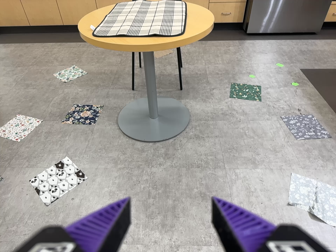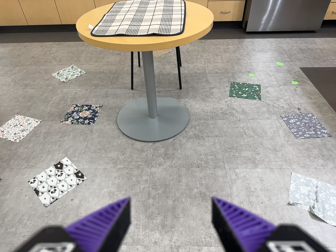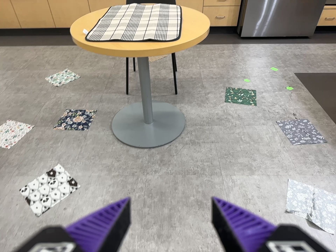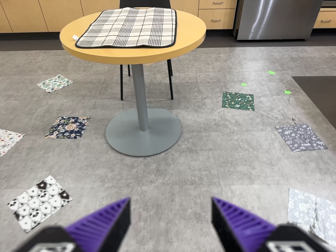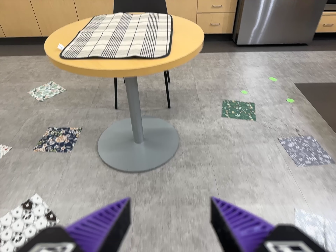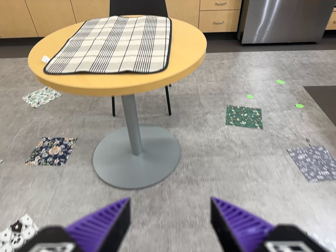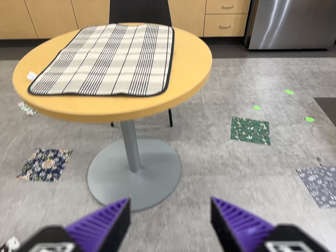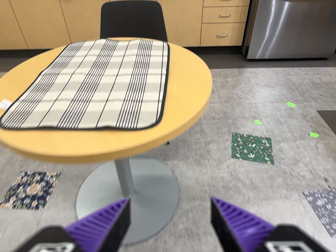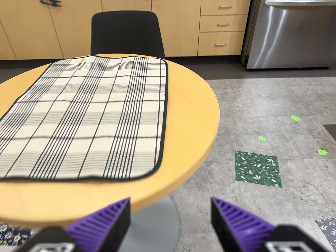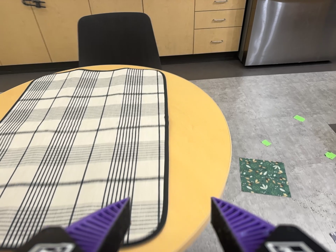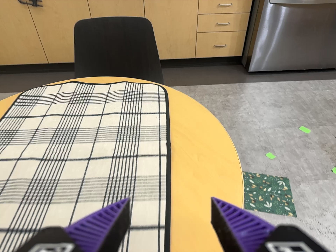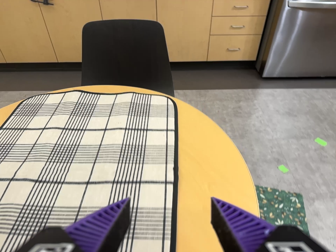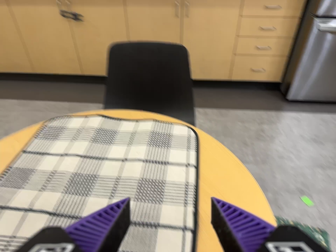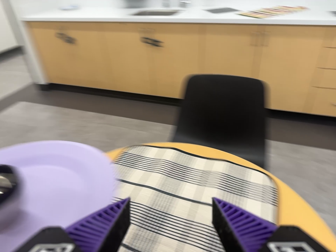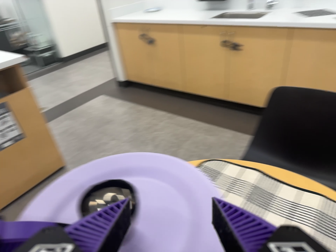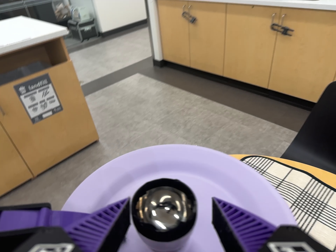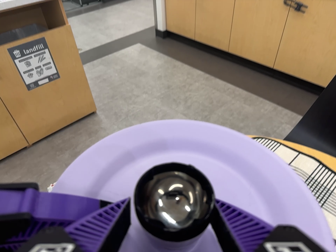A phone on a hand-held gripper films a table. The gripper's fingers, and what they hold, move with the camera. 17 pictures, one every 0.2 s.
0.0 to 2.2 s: The camera travels forward and toward the top of its view, about 110 cm, so what stands in front looms larger.
2.2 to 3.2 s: The camera swings to its left by about 40 degrees, and the scene slides to the right. It travels toward the top of its view, to its left and forward, about 28 cm, so close, fixed things drift downward. It rolls about its line of sight by about 25 degrees, and the scene rotates clockwise.
The film runs forward here.
